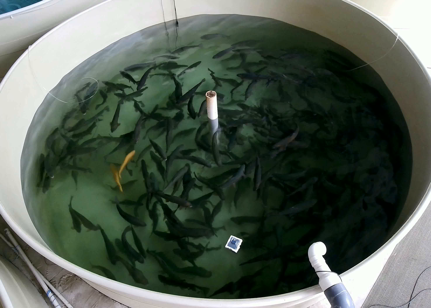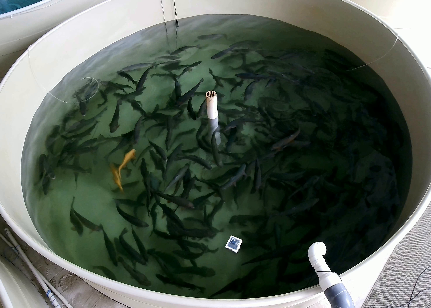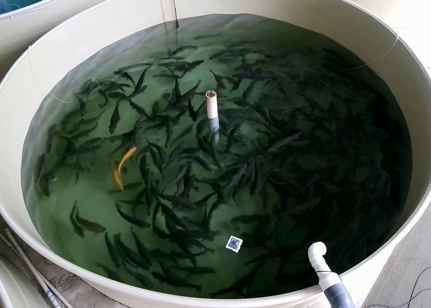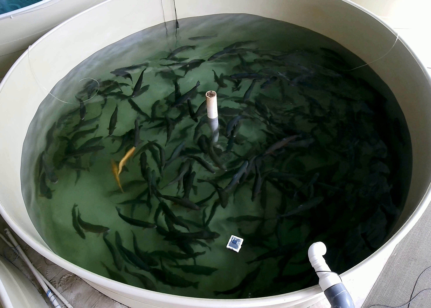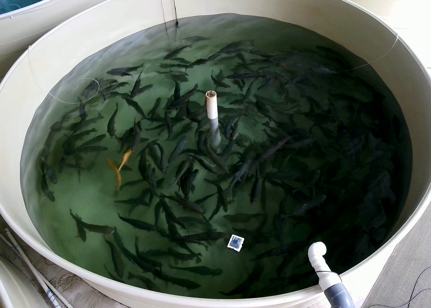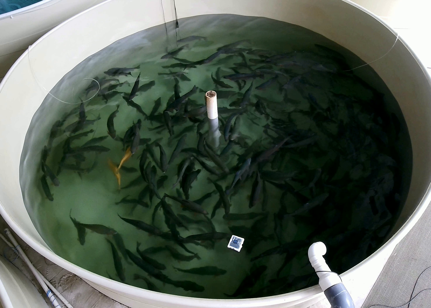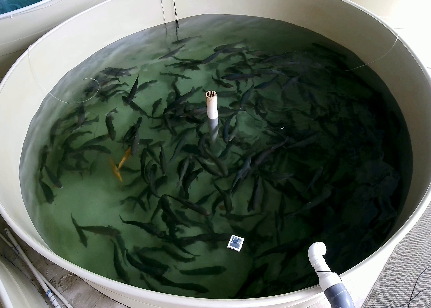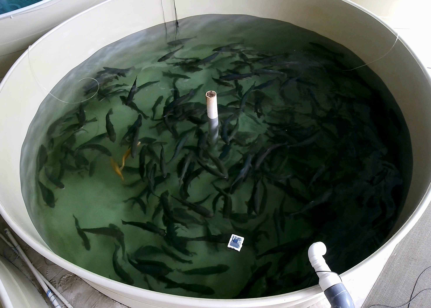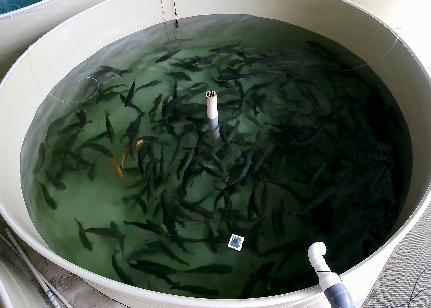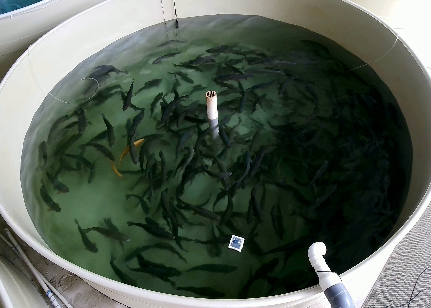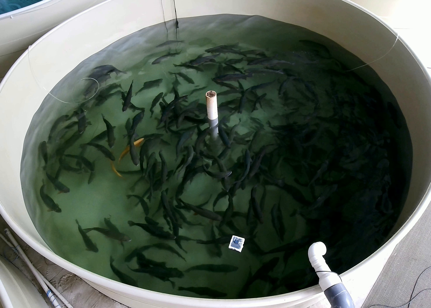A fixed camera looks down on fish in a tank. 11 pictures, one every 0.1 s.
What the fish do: Foraging.
